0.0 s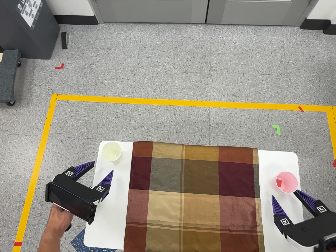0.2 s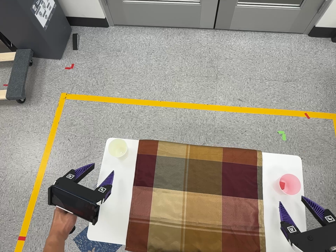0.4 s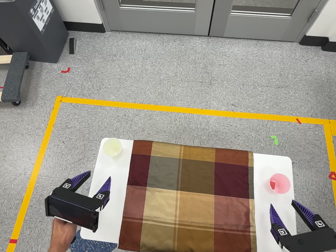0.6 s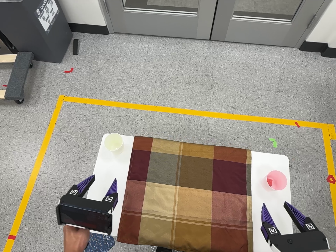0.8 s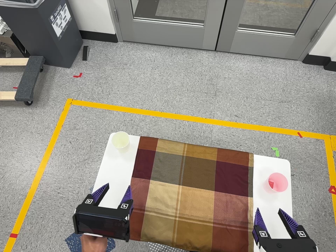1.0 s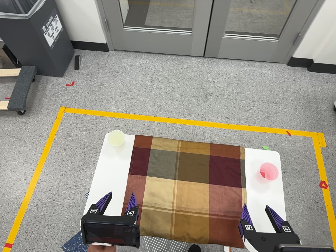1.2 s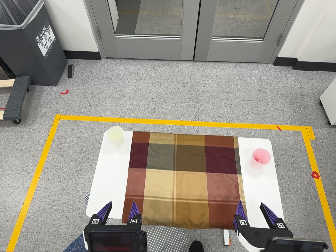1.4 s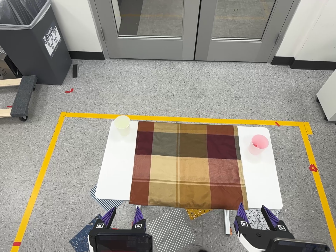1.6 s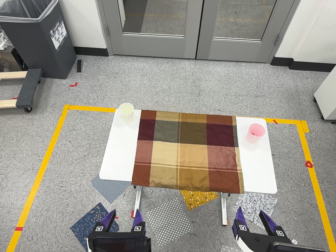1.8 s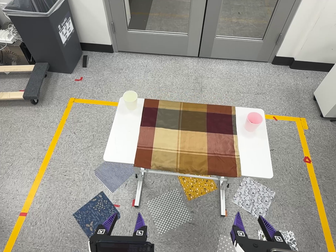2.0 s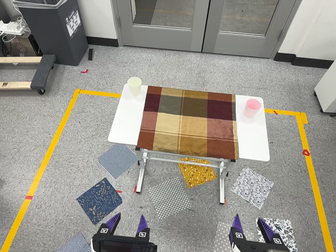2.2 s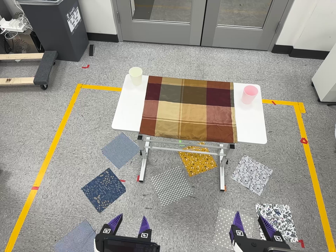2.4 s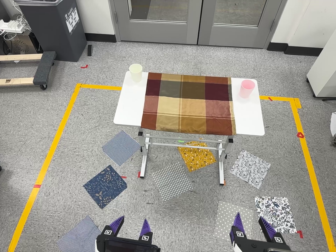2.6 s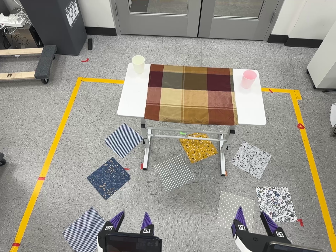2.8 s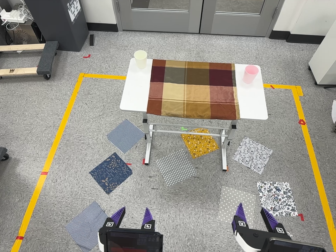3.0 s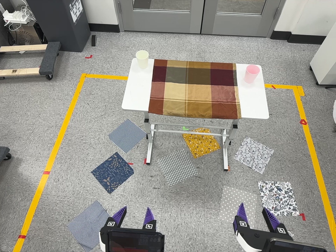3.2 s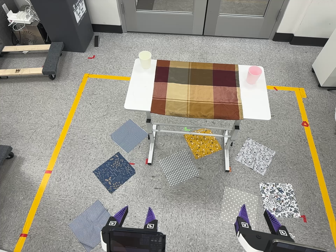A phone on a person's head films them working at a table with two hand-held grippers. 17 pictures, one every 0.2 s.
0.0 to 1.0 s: The camera travels toward the bottom of its view and backward, about 24 cm. Its aim tips toward the top of its view by about 10 degrees.
1.0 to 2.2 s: The camera travels toward the bottom of its view and backward, about 60 cm, so close, fixed things drift upward.
2.2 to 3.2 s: The camera travels toward the bottom of its view, backward and to its left, about 14 cm, so close, fixed things drift upward.
The film runs backward here.
